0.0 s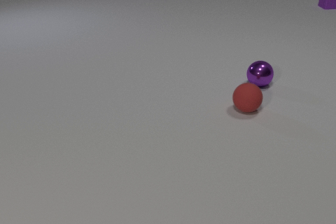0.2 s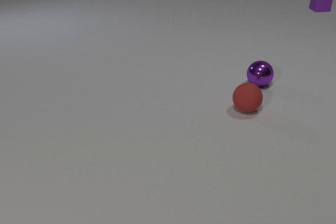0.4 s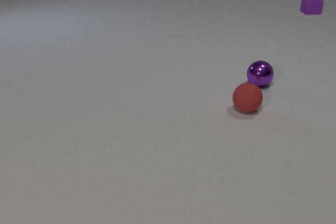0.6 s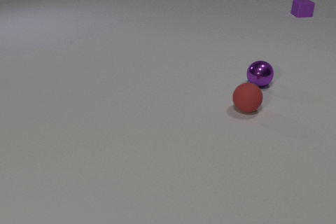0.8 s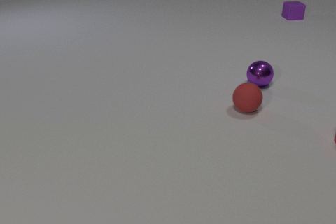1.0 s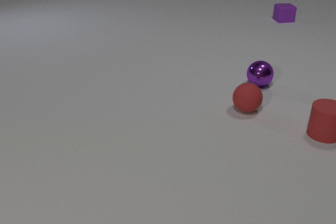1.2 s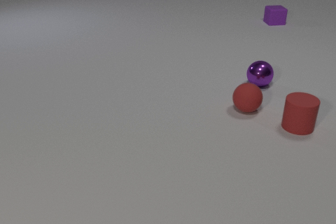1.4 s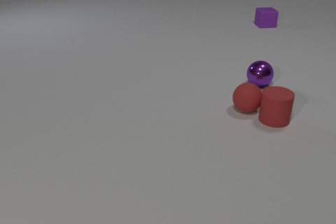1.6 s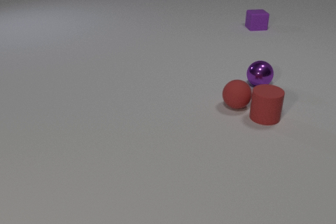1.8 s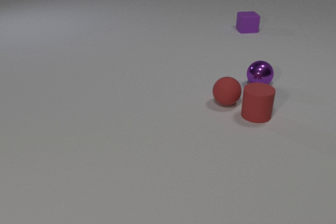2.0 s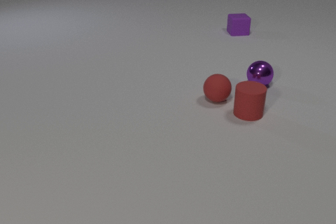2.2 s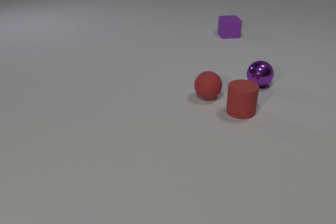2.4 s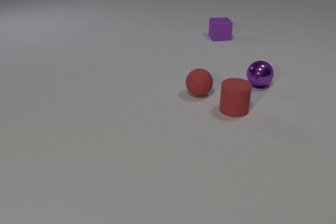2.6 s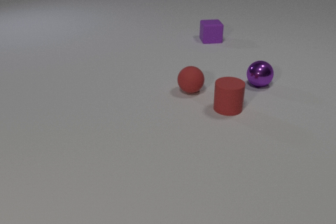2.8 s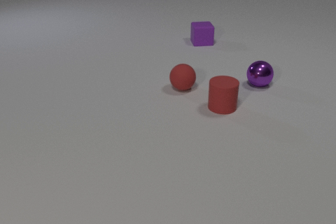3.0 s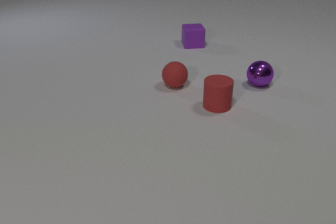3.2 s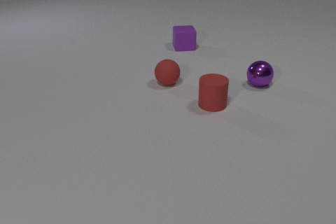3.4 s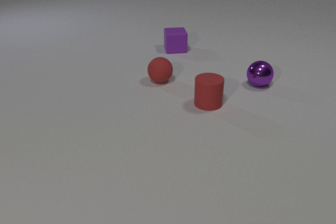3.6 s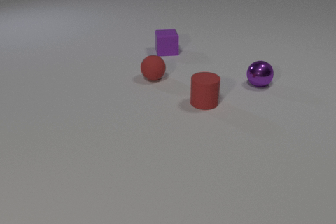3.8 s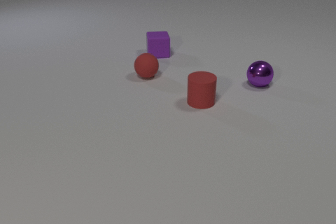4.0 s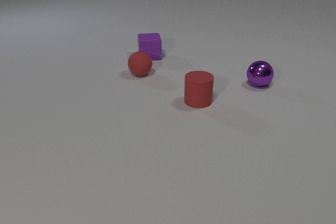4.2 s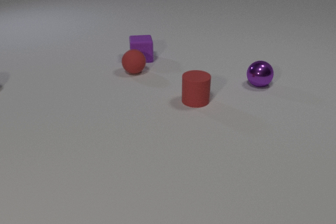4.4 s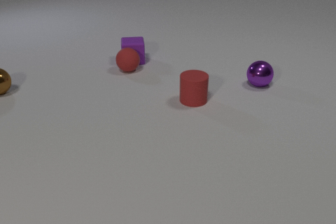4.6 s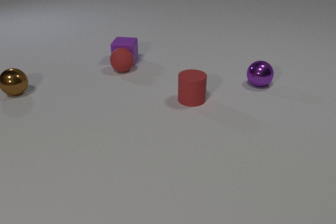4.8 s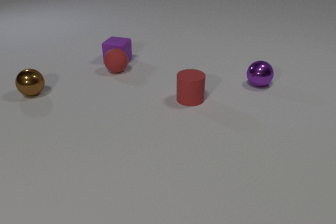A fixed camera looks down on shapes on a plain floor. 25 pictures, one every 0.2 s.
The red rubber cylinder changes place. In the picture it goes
to the left.
The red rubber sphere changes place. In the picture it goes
to the left.
0.0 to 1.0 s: The red rubber cylinder comes in at the right edge, slides to the left. The purple rubber cube slides toward the camera and to the left.
1.0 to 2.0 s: The red rubber cylinder slides to the left. The red rubber sphere rolls to the left and away from the camera. The purple rubber cube slides toward the camera and to the left. The red rubber cylinder and the red rubber sphere collide.
2.0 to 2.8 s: The red rubber cylinder slides to the left. The red rubber sphere rolls to the left and away from the camera. The purple rubber cube slides to the left and toward the camera.
2.8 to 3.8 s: The red rubber cylinder slides to the left. The red rubber sphere rolls to the left and away from the camera. The purple rubber cube slides to the left and toward the camera.
3.8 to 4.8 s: The red rubber cylinder slides to the left. The red rubber sphere rolls to the left and away from the camera. The brown metal sphere comes in at the left edge, rolls to the right and toward the camera. The purple rubber cube slides to the left, spins so that its near face slides to the left, clockwise seen from above. The red rubber sphere and the purple rubber cube collide.
What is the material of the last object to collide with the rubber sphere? rubber.
Are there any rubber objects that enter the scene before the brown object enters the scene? yes.
How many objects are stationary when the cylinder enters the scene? 2.
